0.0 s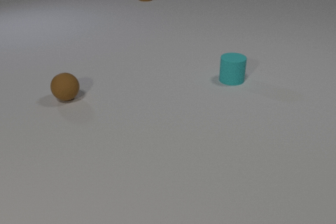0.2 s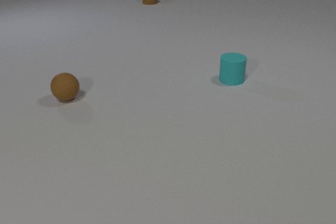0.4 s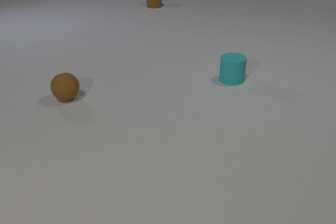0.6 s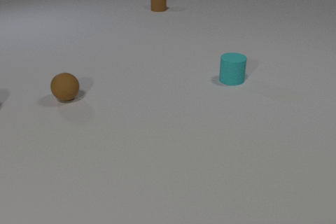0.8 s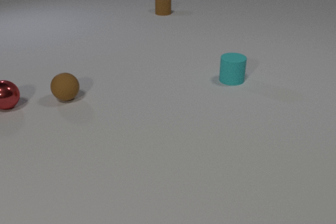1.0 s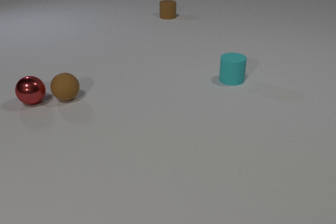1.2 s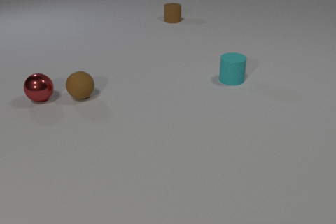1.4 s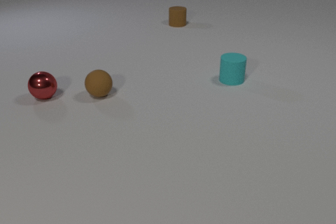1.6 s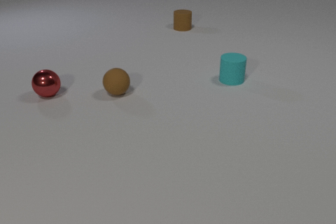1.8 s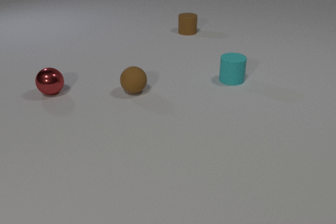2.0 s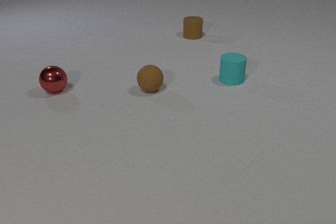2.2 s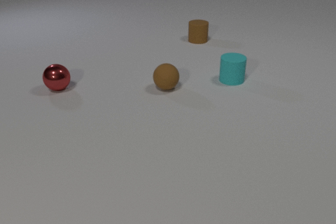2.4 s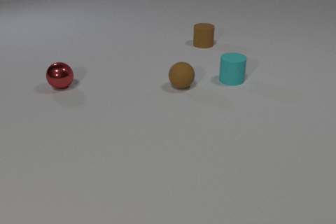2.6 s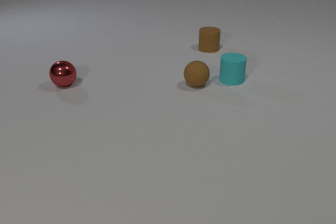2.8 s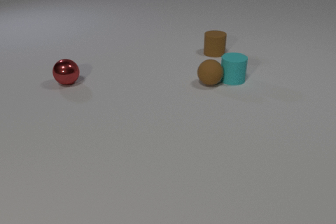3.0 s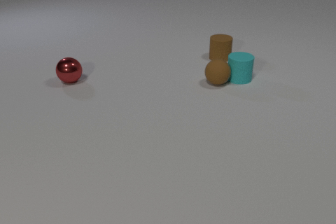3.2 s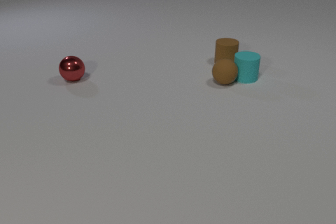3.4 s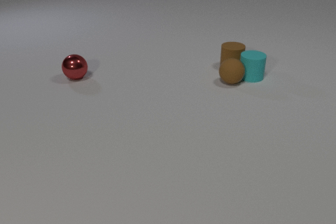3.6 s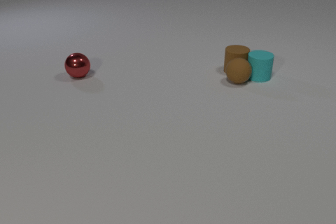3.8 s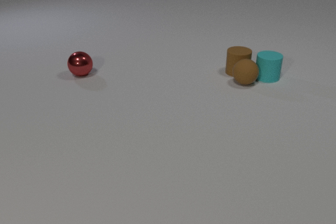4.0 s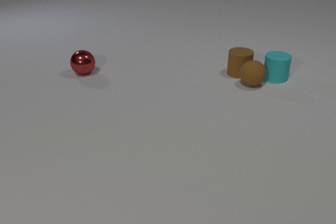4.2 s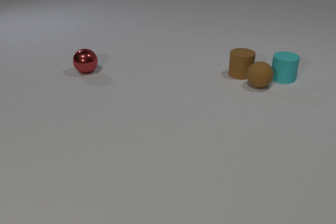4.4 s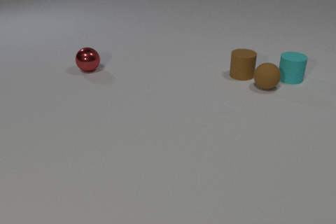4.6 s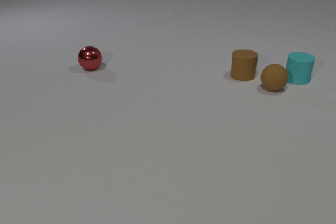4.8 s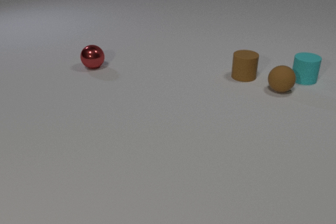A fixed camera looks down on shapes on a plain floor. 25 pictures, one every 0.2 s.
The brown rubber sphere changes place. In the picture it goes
to the right.
The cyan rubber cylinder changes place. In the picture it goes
to the right.
0.0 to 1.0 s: The red metal sphere comes in at the left edge, rolls to the right. The brown rubber cylinder slides toward the camera.
1.0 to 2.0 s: The red metal sphere rolls to the right and away from the camera. The brown rubber sphere rolls to the right. The brown rubber cylinder slides toward the camera. The red metal sphere and the brown rubber sphere collide.
2.0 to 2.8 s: The red metal sphere rolls away from the camera and to the right. The brown rubber sphere rolls to the right. The brown rubber cylinder slides toward the camera and to the right. The brown rubber sphere and the cyan rubber cylinder collide.
2.8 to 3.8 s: The red metal sphere rolls away from the camera and to the right. The brown rubber sphere rolls to the right. The cyan rubber cylinder slides to the right. The brown rubber cylinder slides toward the camera and to the right. The cyan rubber cylinder and the brown rubber cylinder collide. The brown rubber sphere and the brown rubber cylinder collide.
3.8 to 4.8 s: The red metal sphere rolls away from the camera and to the right. The brown rubber sphere rolls to the right. The cyan rubber cylinder slides to the right. The brown rubber cylinder slides toward the camera and to the right.
How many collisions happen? 4.
What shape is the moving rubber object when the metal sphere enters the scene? cylinder.
What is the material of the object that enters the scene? metal.
